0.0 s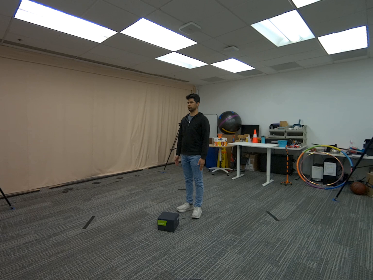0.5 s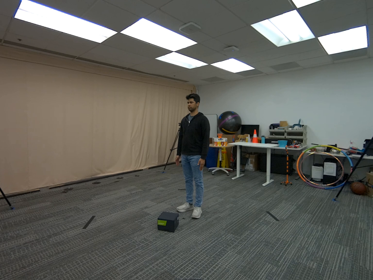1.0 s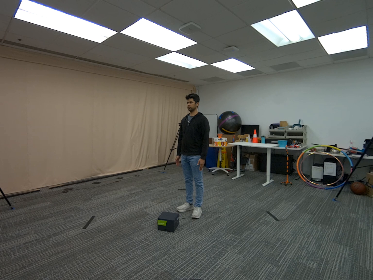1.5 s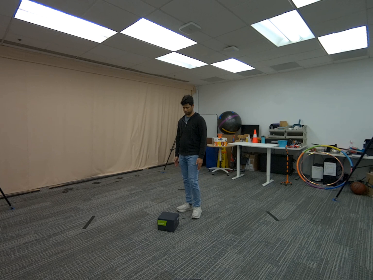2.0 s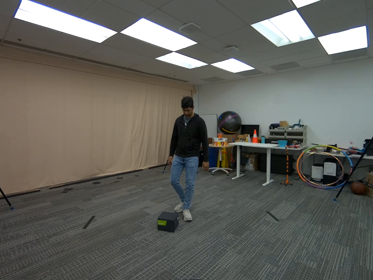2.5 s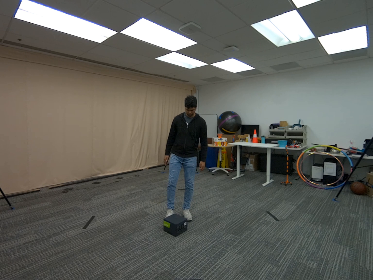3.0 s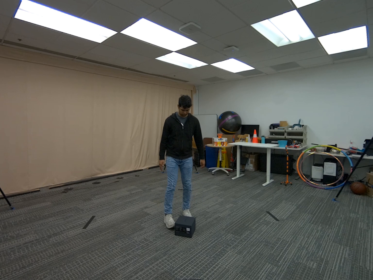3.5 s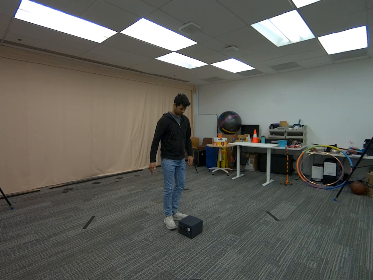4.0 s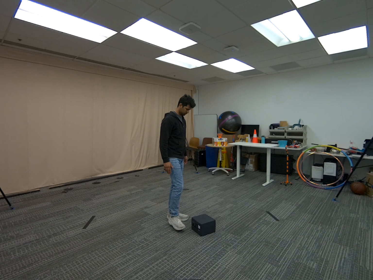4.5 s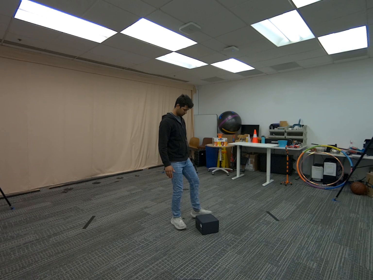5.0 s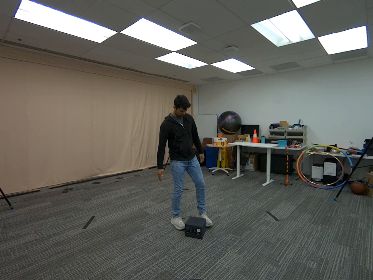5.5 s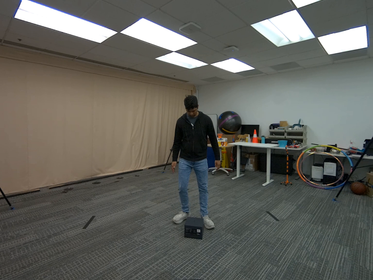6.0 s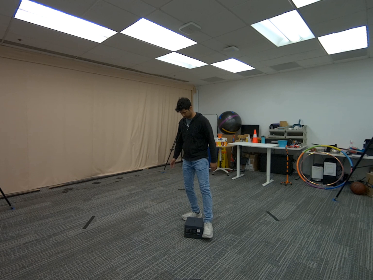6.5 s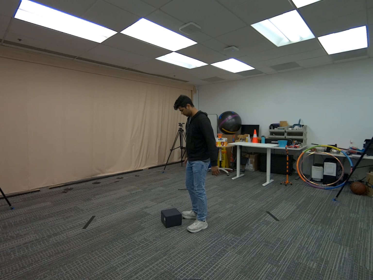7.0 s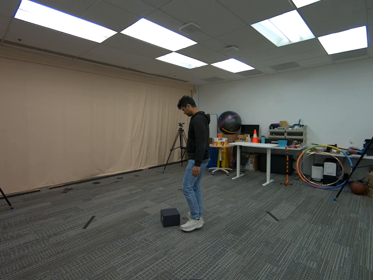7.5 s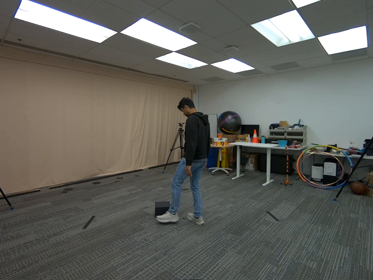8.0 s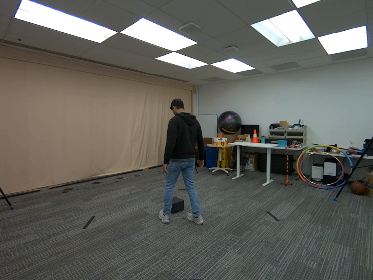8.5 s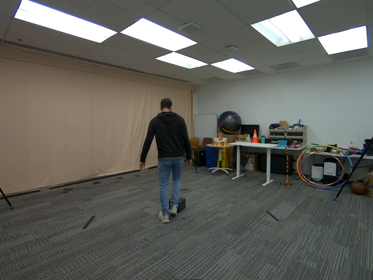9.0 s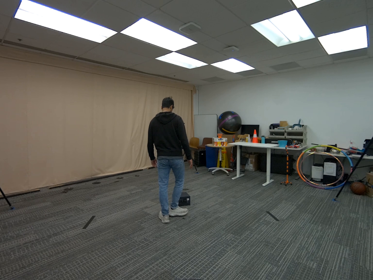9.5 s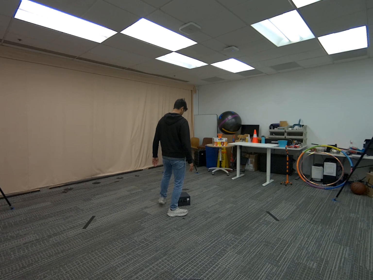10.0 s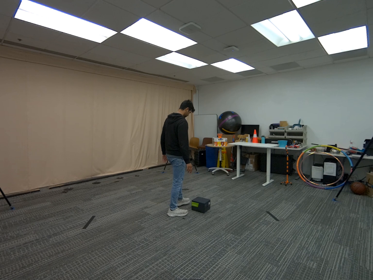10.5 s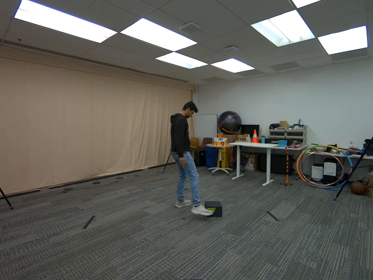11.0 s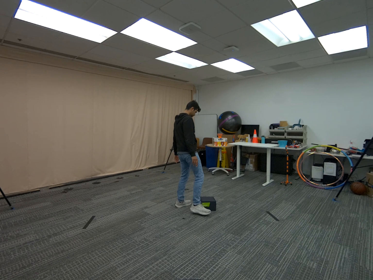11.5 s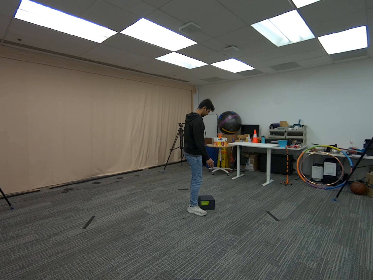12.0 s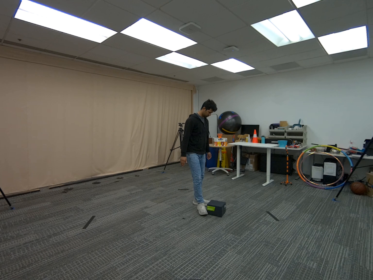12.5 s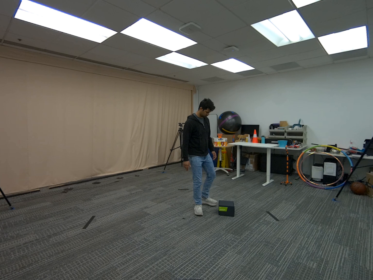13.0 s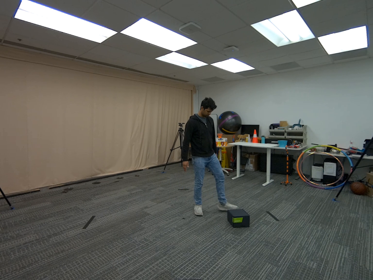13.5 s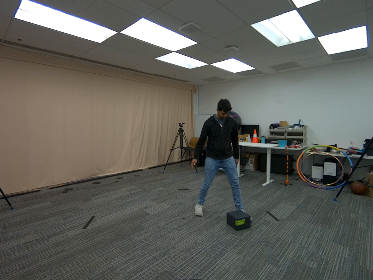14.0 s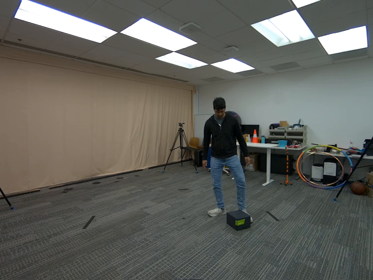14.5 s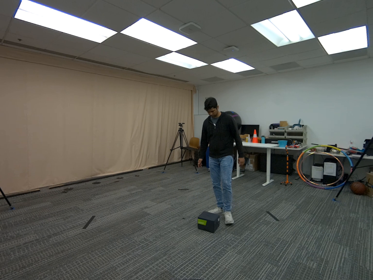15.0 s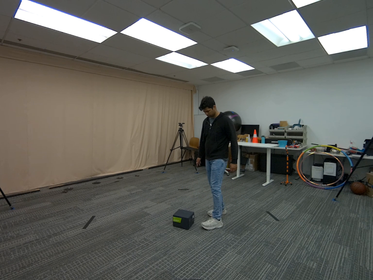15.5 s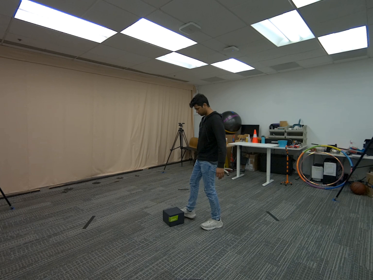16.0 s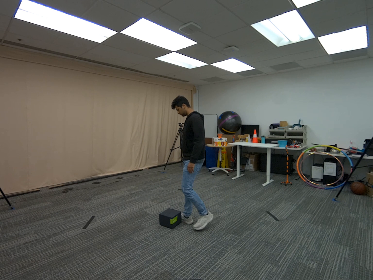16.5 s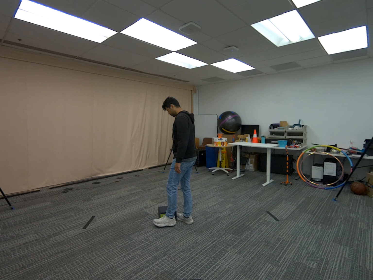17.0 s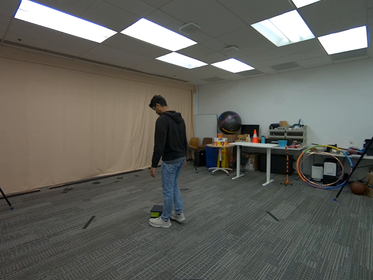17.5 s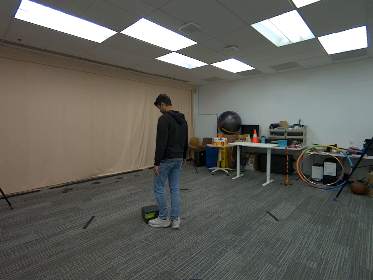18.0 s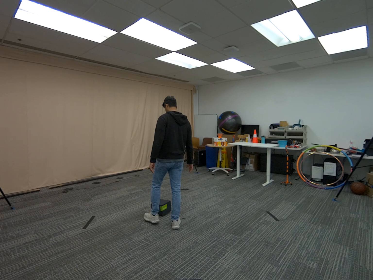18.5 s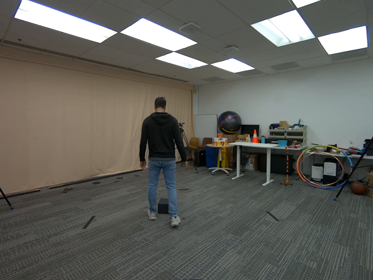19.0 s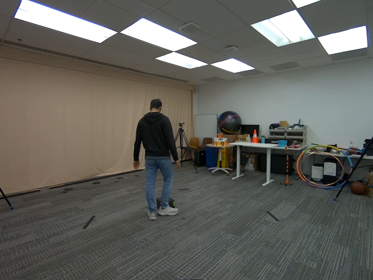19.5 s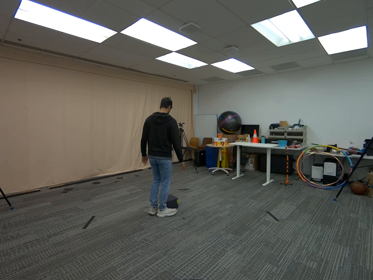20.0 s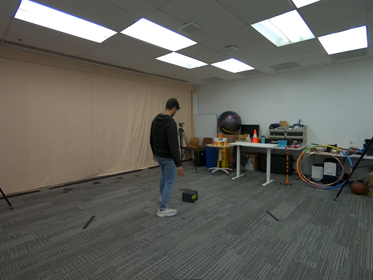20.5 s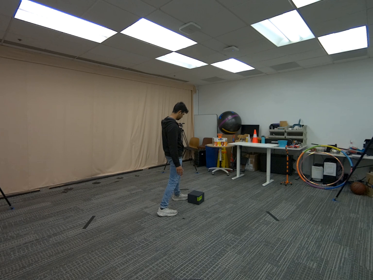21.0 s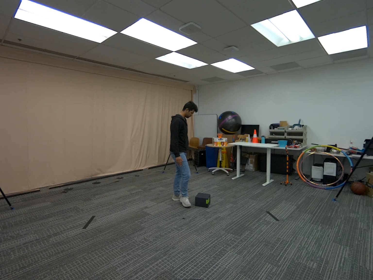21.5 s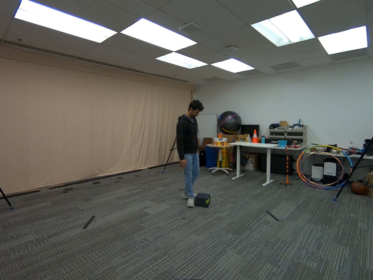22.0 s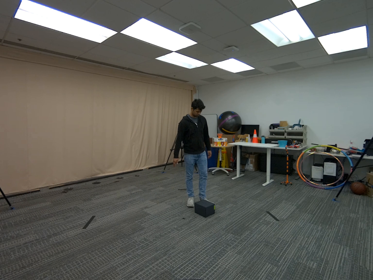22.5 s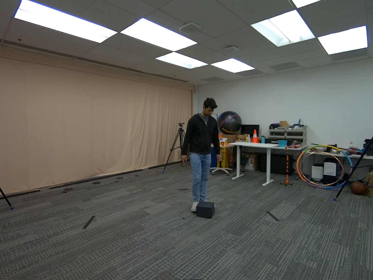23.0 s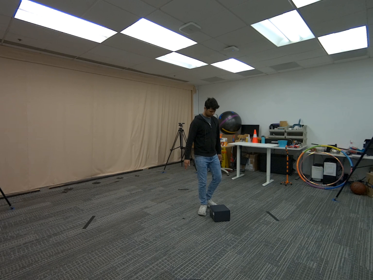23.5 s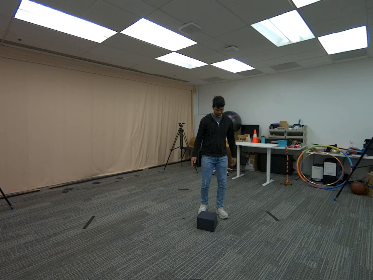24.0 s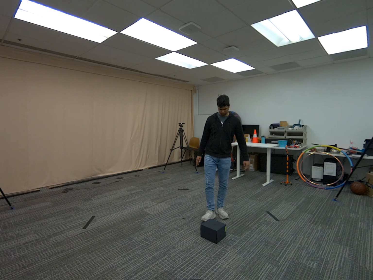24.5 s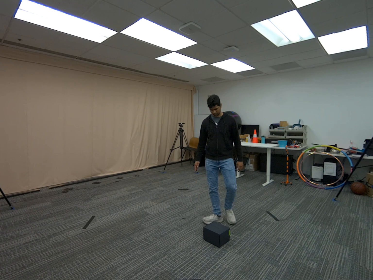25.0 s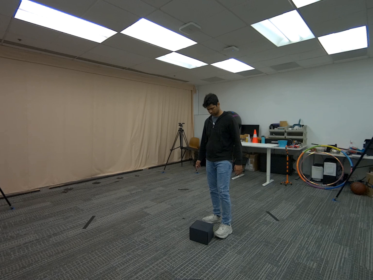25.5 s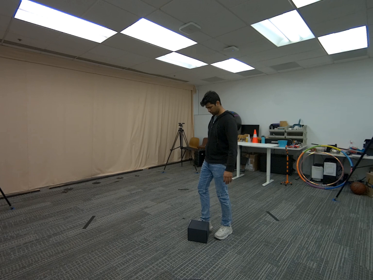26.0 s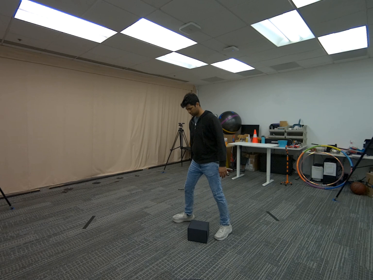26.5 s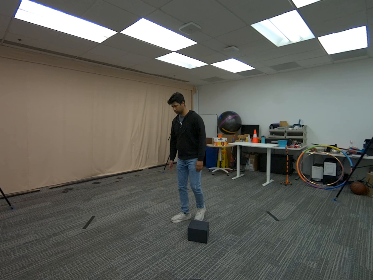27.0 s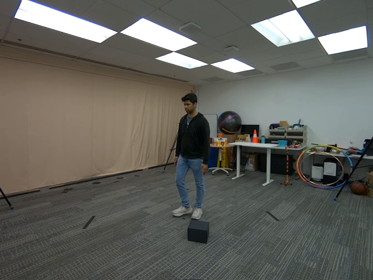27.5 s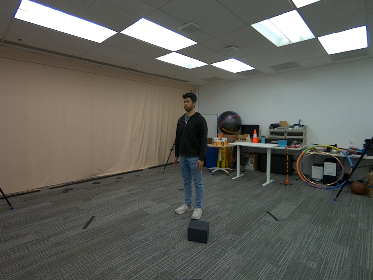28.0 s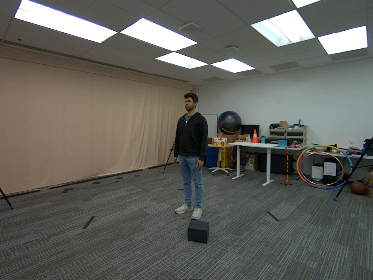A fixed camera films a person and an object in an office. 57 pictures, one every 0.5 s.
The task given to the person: Walk to the box and use your right leg to push the box aside.
